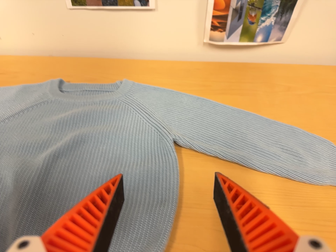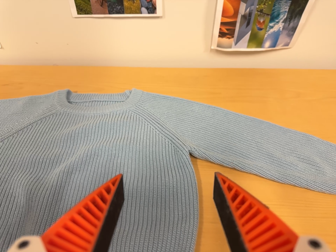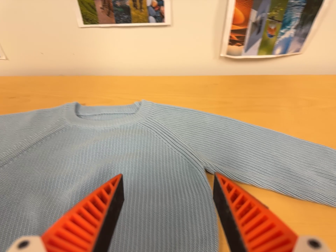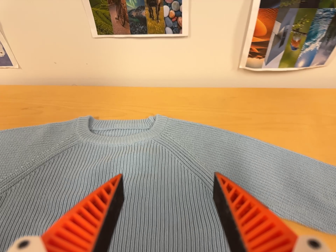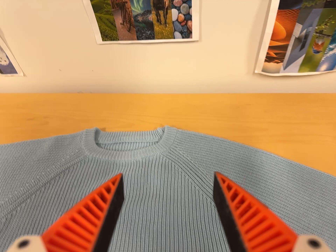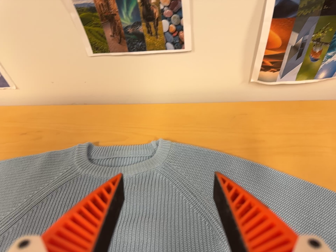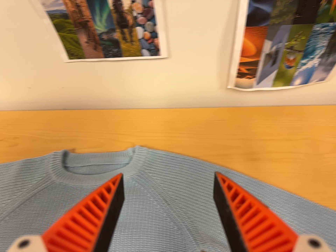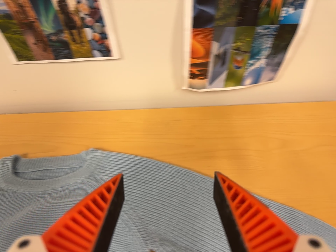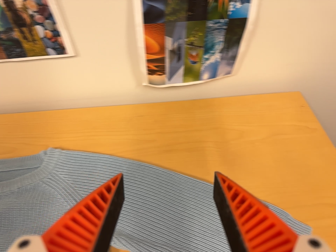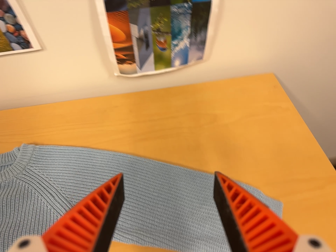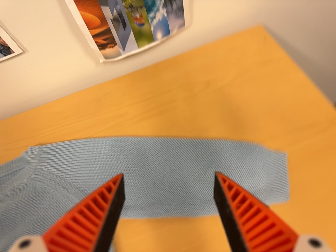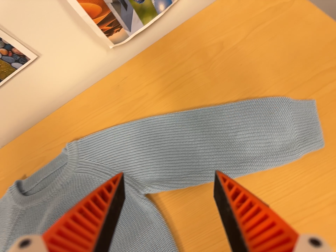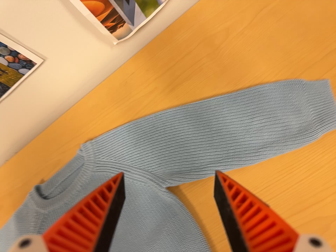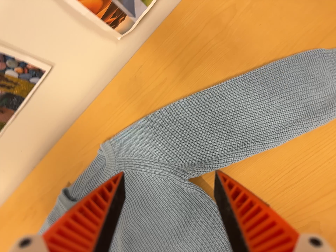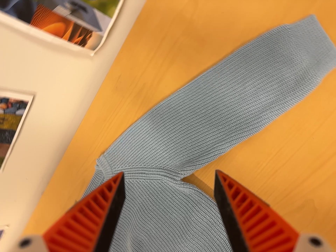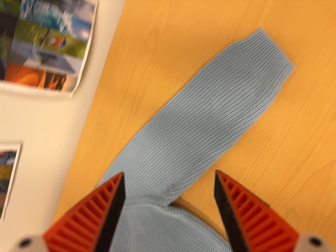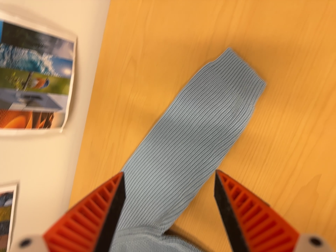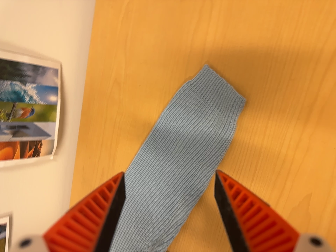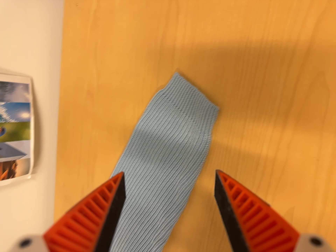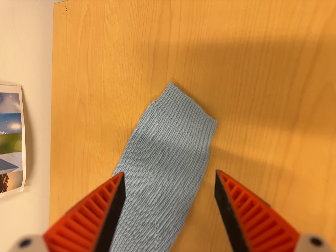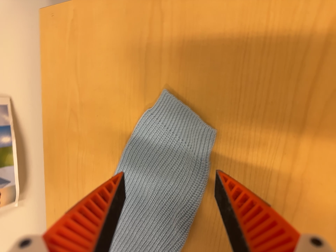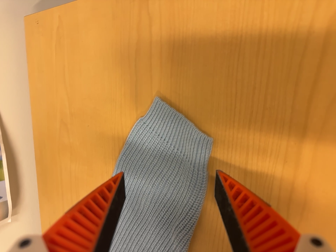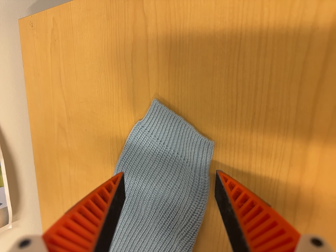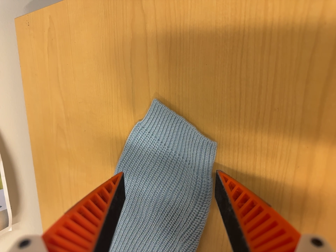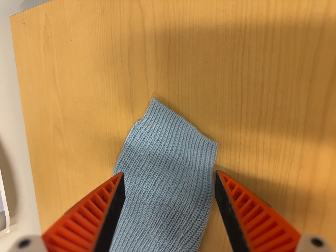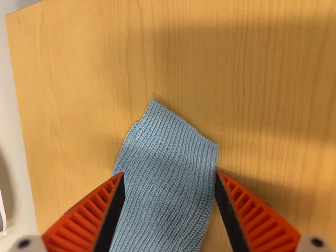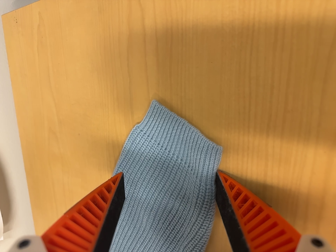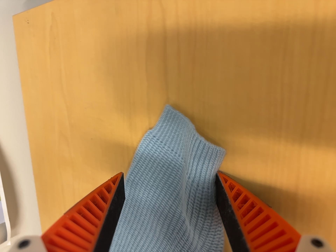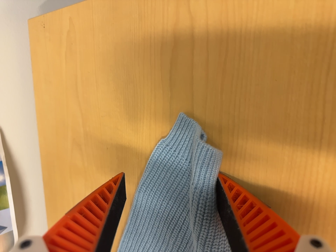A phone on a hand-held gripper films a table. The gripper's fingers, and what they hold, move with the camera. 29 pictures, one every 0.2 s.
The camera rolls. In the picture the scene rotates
counterclockwise.
0.0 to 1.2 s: The camera travels toward the top of its view and forward, about 22 cm, so close, fixed things drift downward.
1.2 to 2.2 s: The camera travels to its right, about 16 cm, so close, fixed things drift to the left. Its aim tips toward the bottom of its view by about 15 degrees, and the scene shifts upward. It rolls about its line of sight by about 30 degrees, and the scene rotates counterclockwise.
2.2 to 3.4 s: The camera pans to its left by about 15 degrees. It travels to its right and toward the top of its view, about 20 cm. It rolls about its line of sight by about 45 degrees, and the scene rotates counterclockwise.
3.4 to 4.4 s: The camera travels forward, toward the top of its view and to its right, about 12 cm, so what stands in front looms larger. It rolls about its line of sight by about 10 degrees, and the scene rotates counterclockwise.
4.4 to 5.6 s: The camera travels forward and to its left, about 7 cm, so what stands in front looms larger.
The film runs forward here.
